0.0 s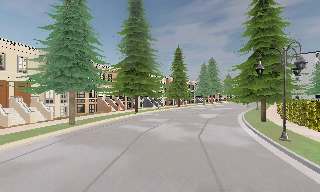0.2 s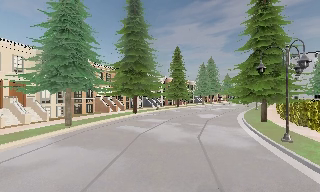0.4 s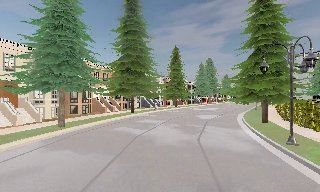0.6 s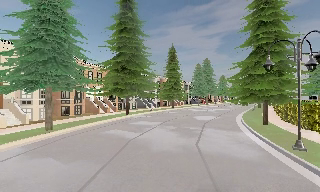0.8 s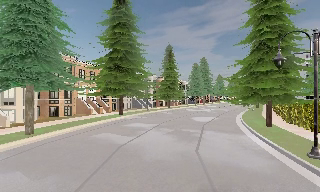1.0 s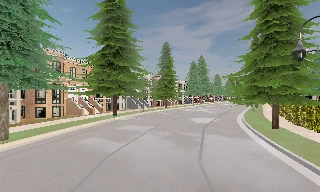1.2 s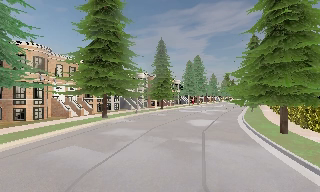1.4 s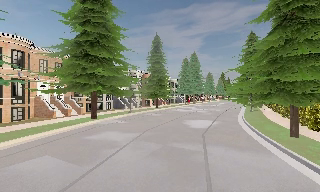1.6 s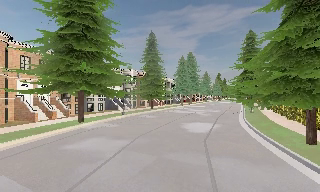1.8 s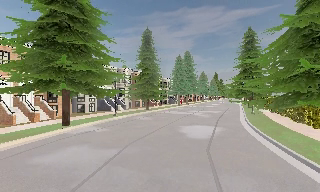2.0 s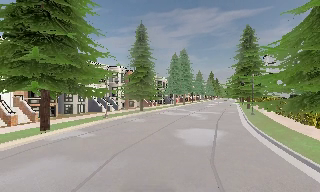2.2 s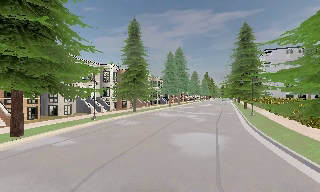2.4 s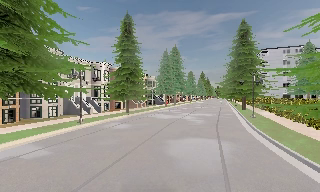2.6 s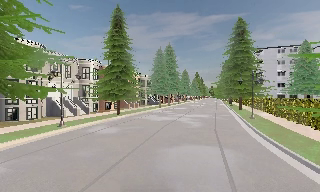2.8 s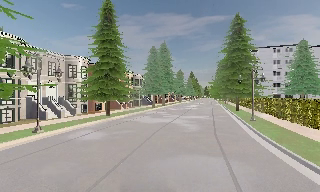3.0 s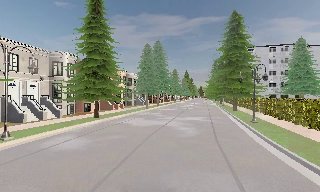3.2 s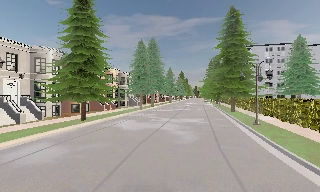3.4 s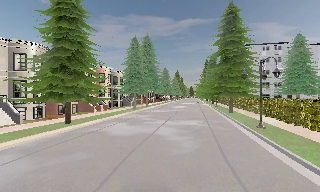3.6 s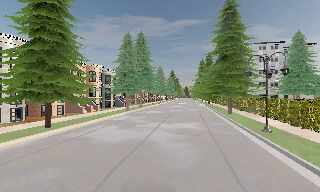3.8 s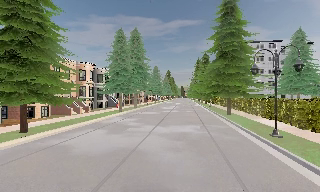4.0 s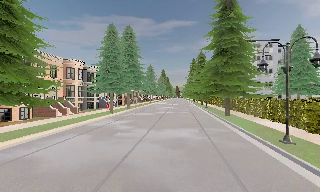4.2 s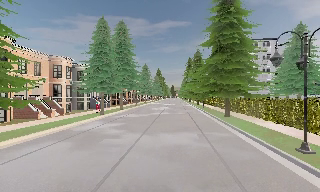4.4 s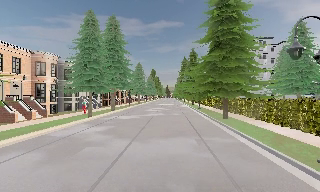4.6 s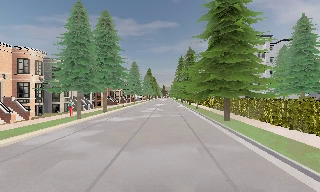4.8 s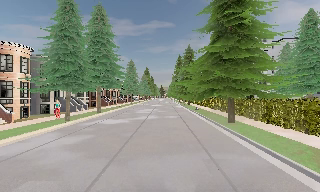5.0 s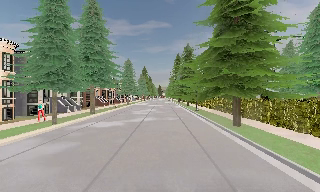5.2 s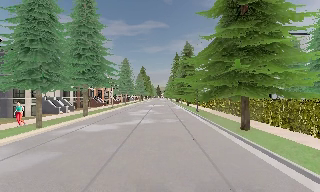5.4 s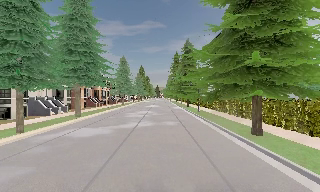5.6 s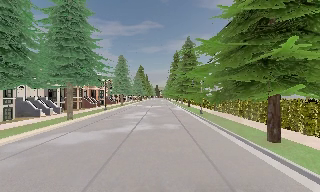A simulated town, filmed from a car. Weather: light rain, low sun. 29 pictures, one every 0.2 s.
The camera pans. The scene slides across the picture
to the left.
The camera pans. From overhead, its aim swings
clockwise.
0.0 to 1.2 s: The camera travels forward, about 5 m, so what stands in front looms larger. It gains speed.
1.2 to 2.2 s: The camera travels forward, about 7 m, so what stands in front looms larger.
2.2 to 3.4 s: The camera pans to its right, which is clockwise from overhead, by about 10 degrees. It travels forward, about 8 m, so what stands in front looms larger.
3.4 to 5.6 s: The camera swings to its right by about 10 degrees, and the scene slides to the left. It travels forward, about 15 m, so what stands in front looms larger.
The film runs forward here.
